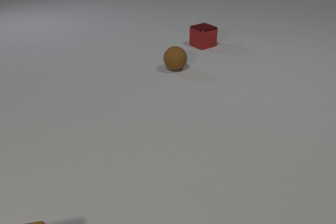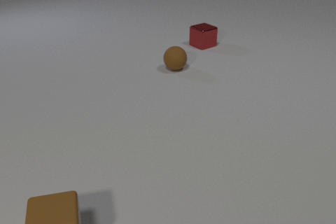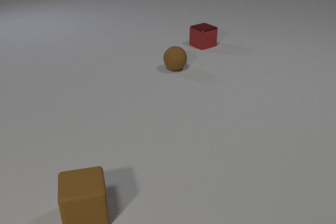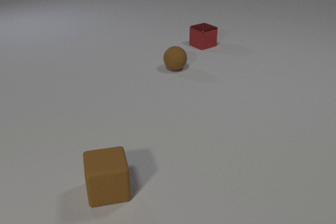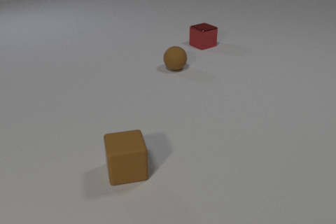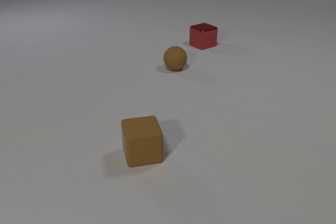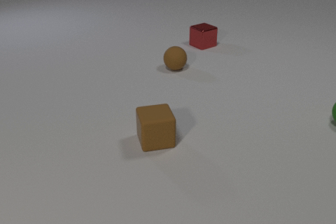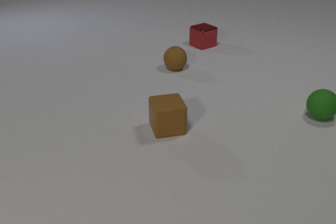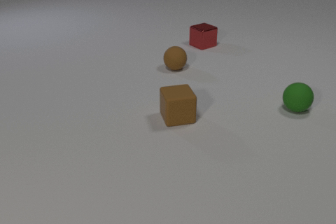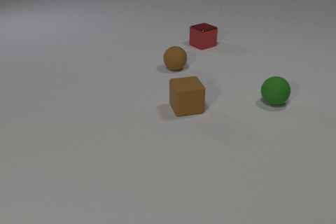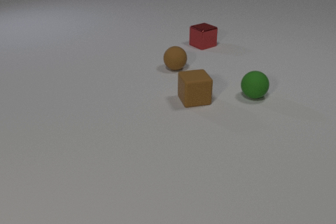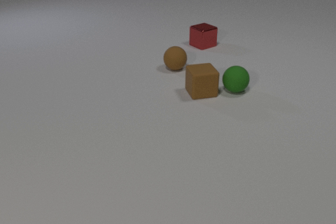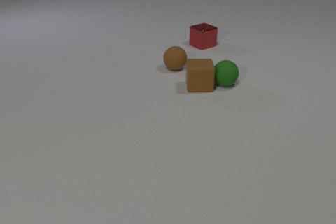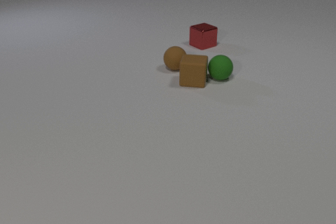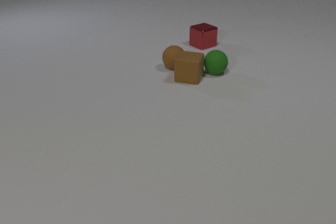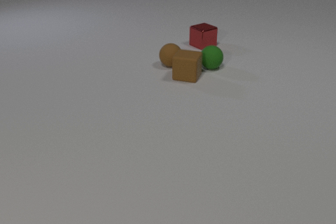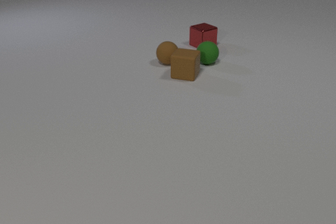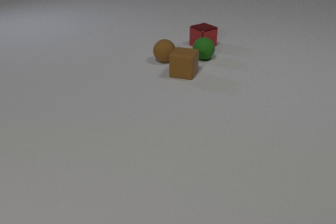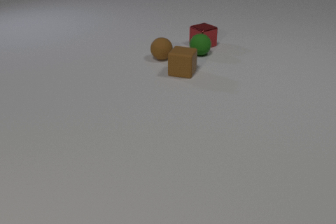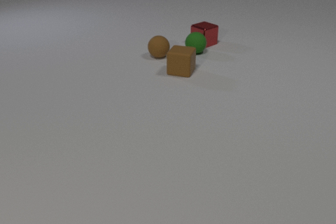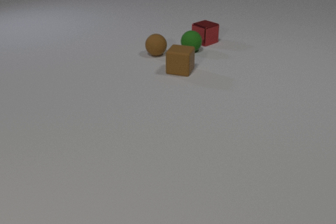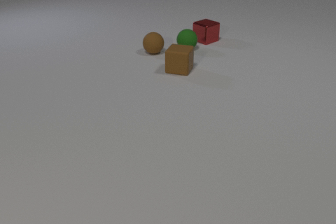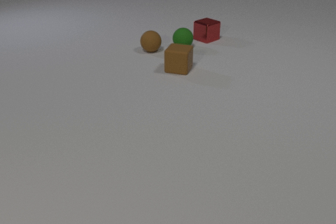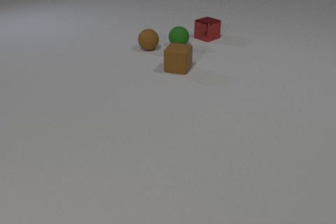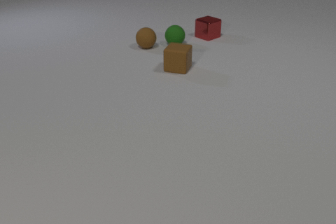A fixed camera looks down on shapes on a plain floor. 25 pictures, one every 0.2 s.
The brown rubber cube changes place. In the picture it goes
away from the camera.
The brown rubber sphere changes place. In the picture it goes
away from the camera.
0.0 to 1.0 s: The brown rubber cube slides away from the camera and to the right.
1.0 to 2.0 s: The brown rubber cube slides away from the camera and to the right. The green rubber sphere comes in at the right edge, rolls to the left.
2.0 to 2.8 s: The brown rubber cube slides away from the camera, spins clockwise seen from above by about 30 degrees, its near face sliding to the left. The green rubber sphere rolls away from the camera and to the left. The brown rubber cube and the green rubber sphere collide. The brown rubber cube and the brown rubber sphere collide.
2.8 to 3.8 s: The brown rubber cube slides away from the camera and to the left. The green rubber sphere rolls away from the camera. The brown rubber sphere rolls away from the camera and to the left. The red metal cube slides away from the camera. The green rubber sphere and the red metal cube collide.
3.8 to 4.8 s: The brown rubber cube slides away from the camera. The green rubber sphere rolls away from the camera and to the left. The brown rubber sphere rolls away from the camera and to the left. The red metal cube slides away from the camera.
What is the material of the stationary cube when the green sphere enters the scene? metal.
How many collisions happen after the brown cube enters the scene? 3.
What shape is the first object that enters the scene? cube.
